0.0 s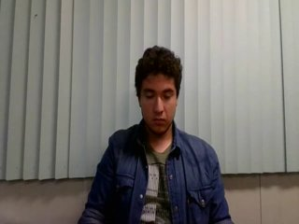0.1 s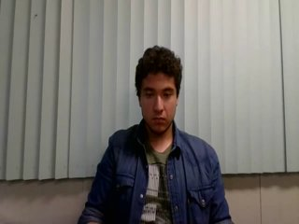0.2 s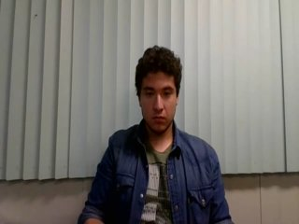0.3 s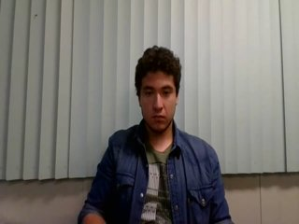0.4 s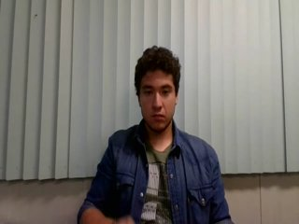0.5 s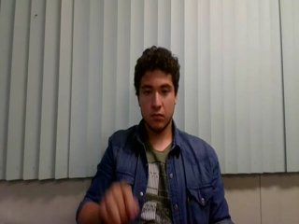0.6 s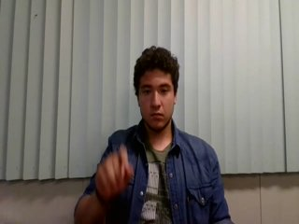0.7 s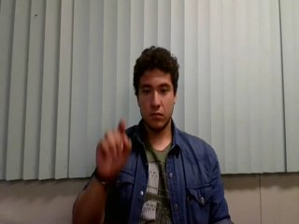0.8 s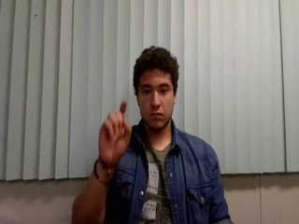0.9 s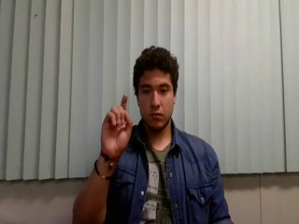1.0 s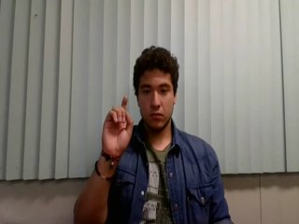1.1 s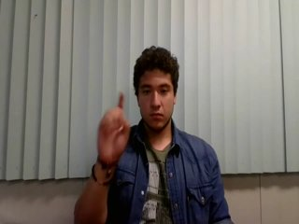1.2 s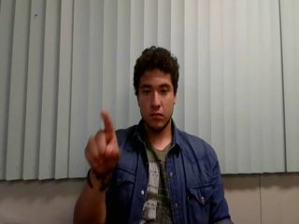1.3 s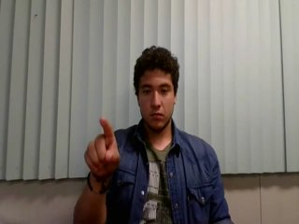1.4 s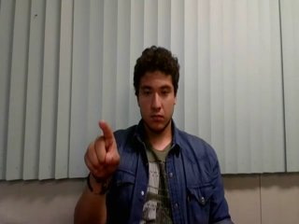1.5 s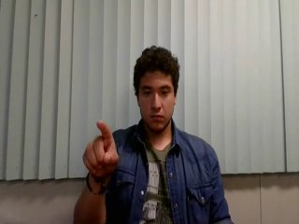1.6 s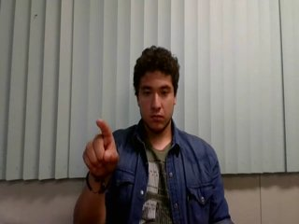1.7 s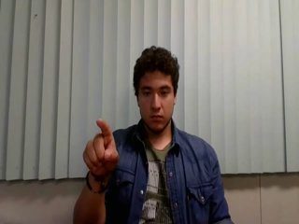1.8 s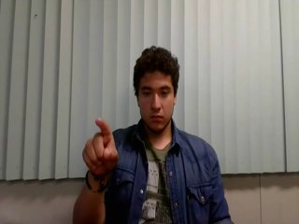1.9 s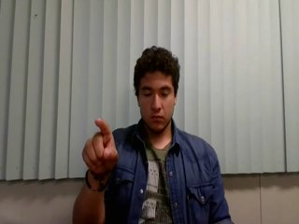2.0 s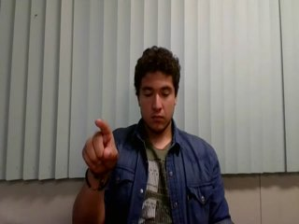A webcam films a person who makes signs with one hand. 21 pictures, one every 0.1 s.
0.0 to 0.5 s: Non-gesture.
0.6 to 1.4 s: Click with one finger.
1.5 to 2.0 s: Pointing with one finger.
